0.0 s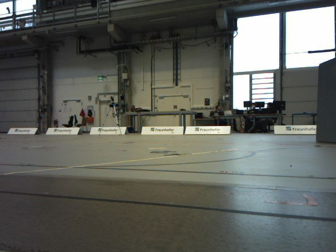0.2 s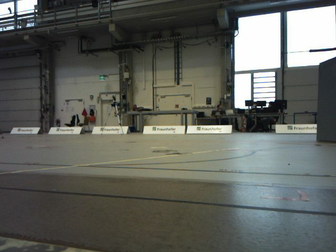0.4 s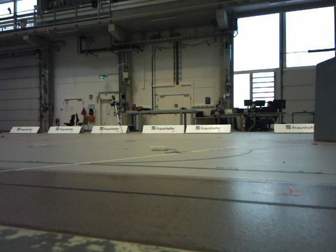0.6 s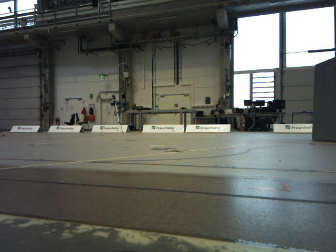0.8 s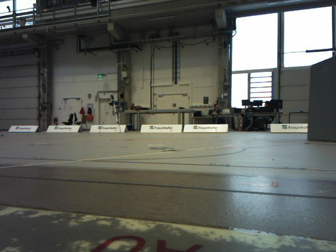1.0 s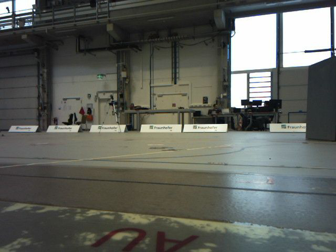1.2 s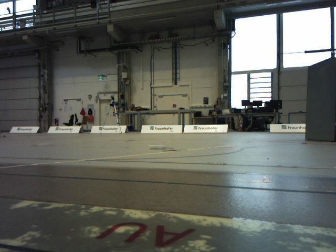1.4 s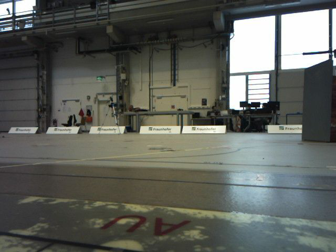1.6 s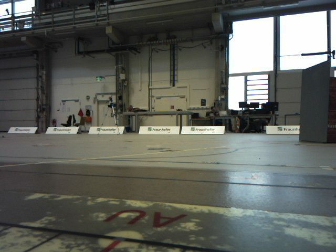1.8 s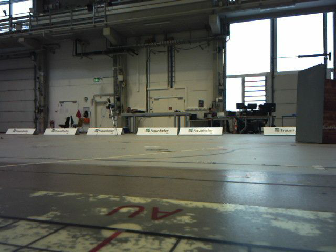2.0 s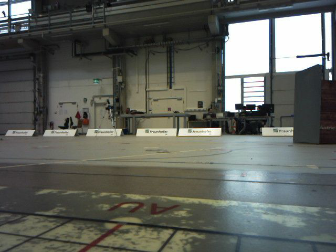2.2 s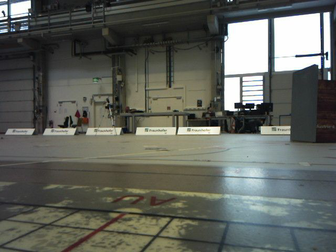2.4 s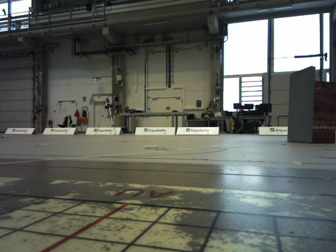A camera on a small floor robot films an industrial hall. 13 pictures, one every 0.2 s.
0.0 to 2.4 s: The camera travels backward, about 0.5 m, so what stands in front gets smaller.
The film runs backward here.
